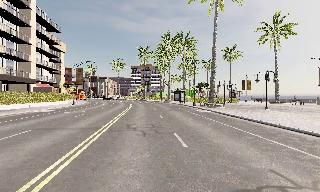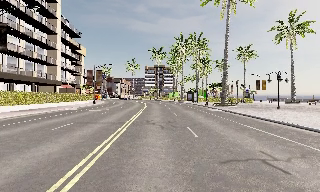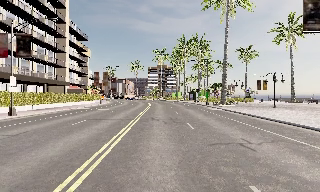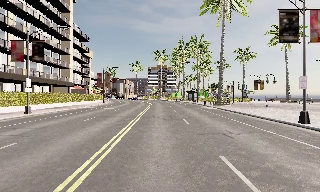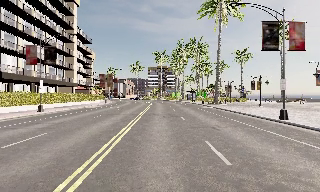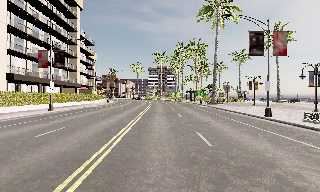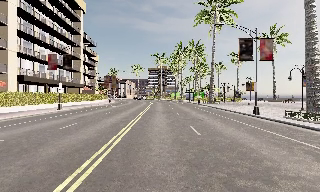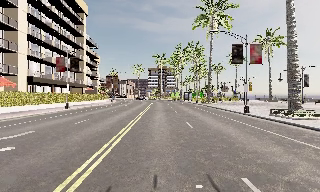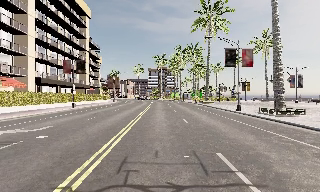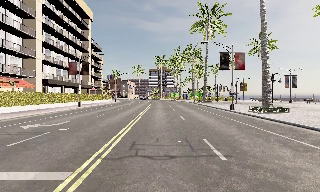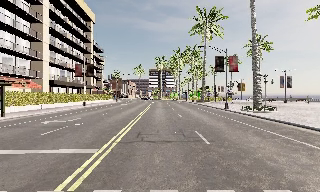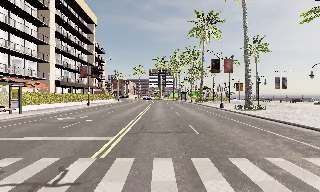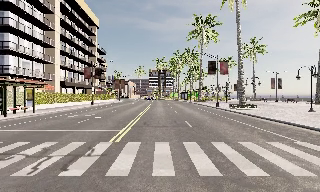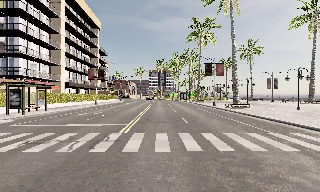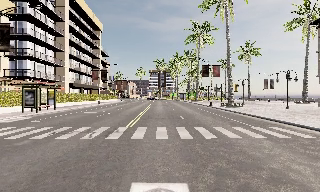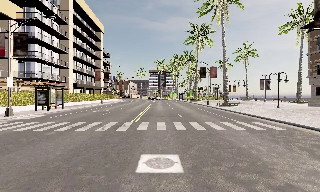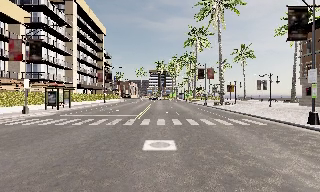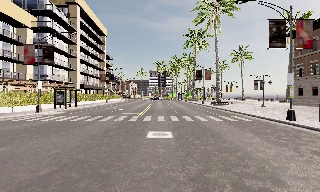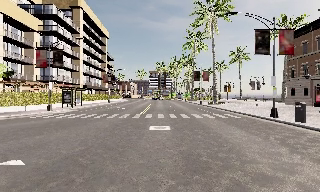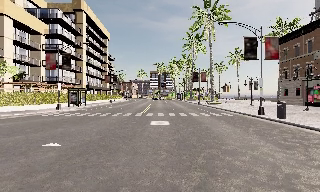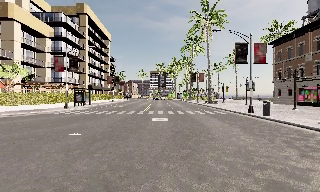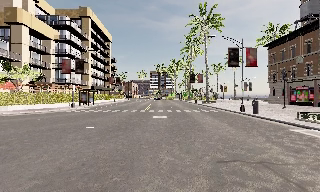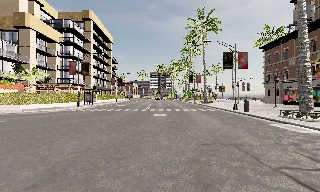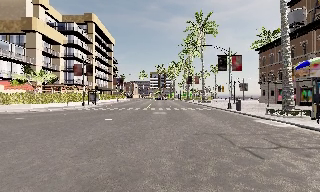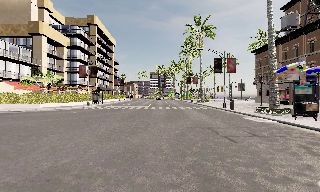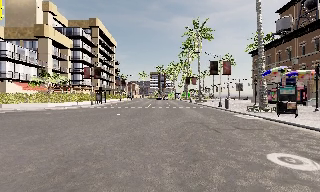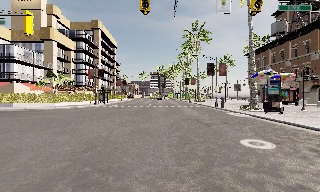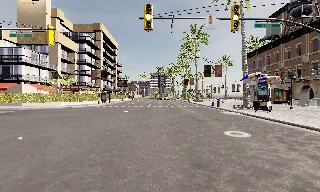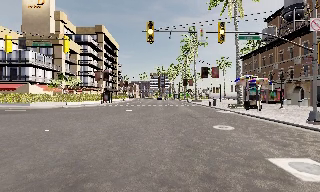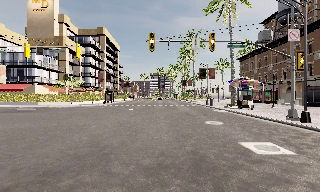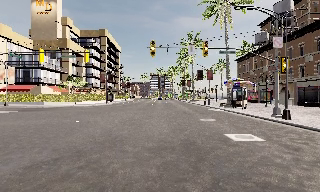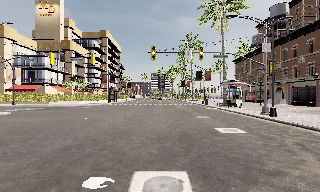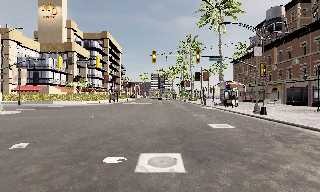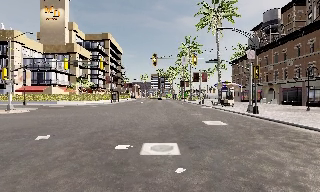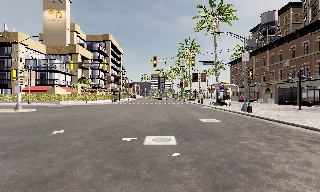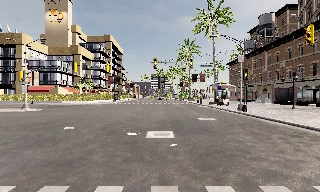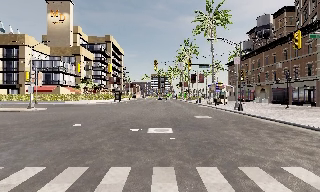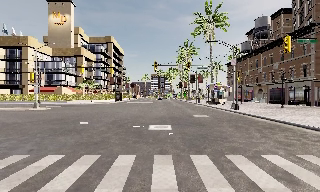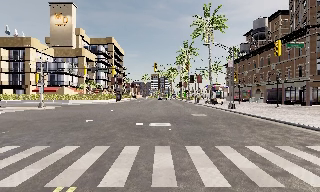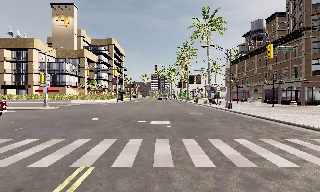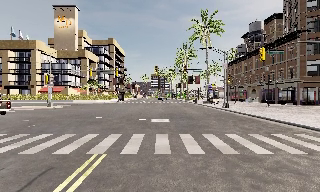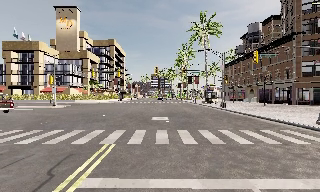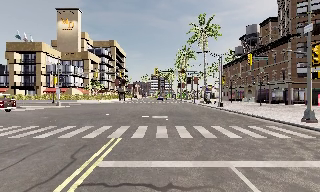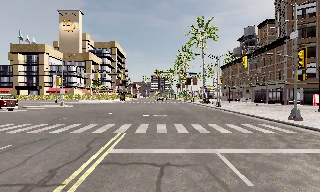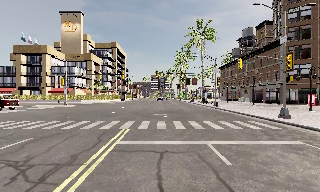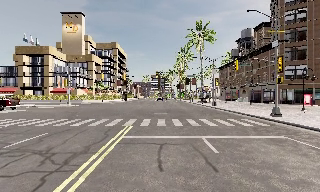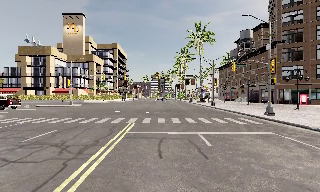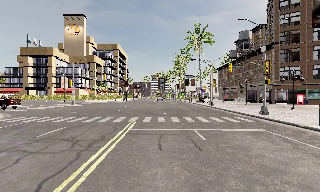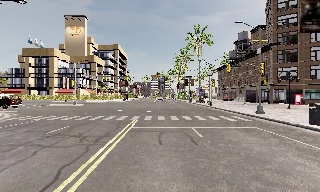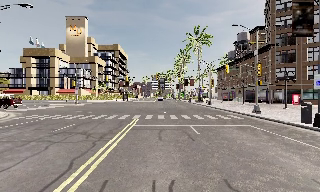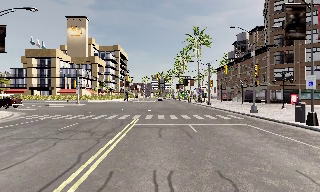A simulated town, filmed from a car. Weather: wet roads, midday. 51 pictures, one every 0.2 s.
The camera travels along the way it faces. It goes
backward.
0.0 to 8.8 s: The camera travels backward, about 60 m, so what stands in front gets smaller.
8.8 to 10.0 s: The camera travels backward, about 4 m, so what stands in front gets smaller. It loses speed.
The film runs backward here.
